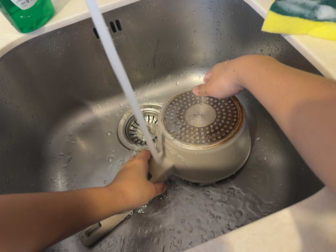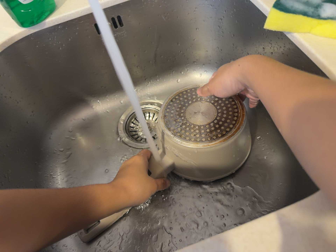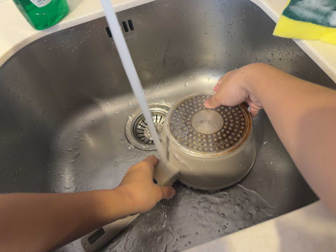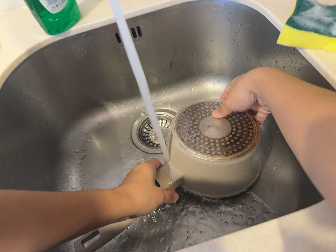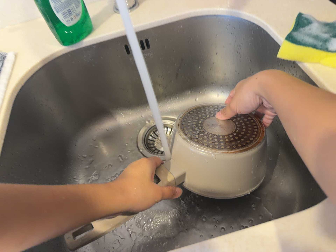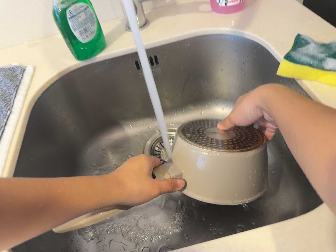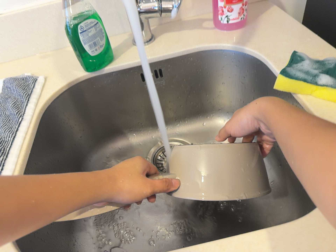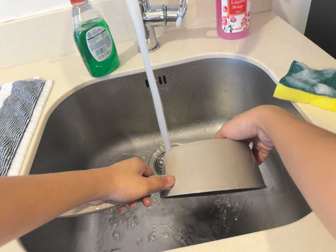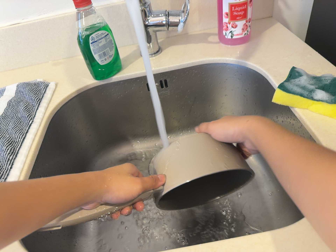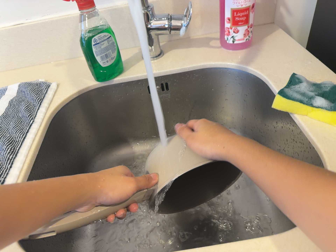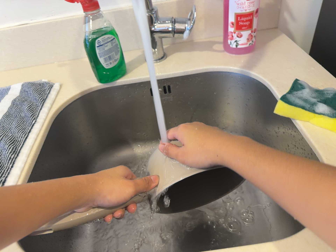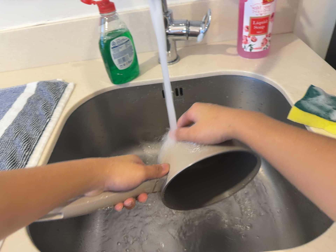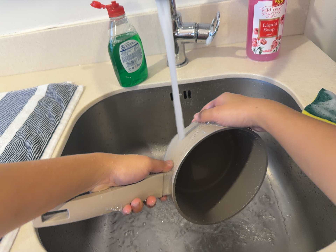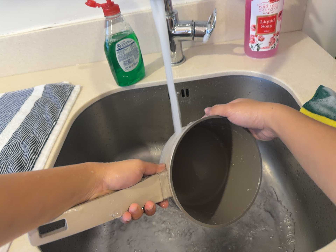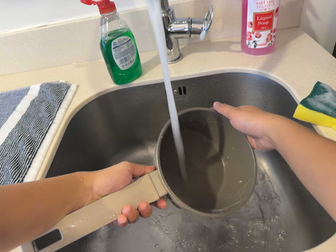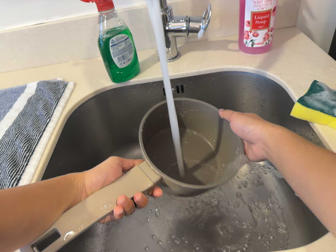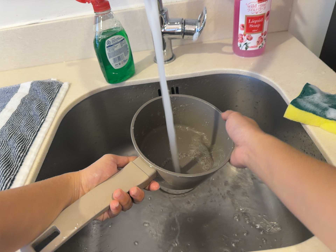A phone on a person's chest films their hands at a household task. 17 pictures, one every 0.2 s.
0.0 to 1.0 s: The camera travels backward, about 5 cm, so what stands in front gets smaller.
1.0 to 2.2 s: The camera rolls about its line of sight by about 10 degrees, and the scene rotates clockwise.
2.2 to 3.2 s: The camera shifts only a little, or ends up much as it began.
The film runs forward here.
